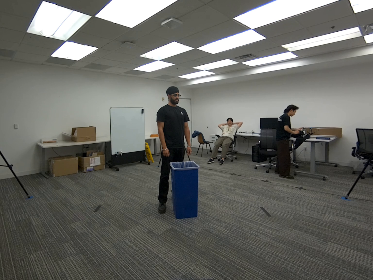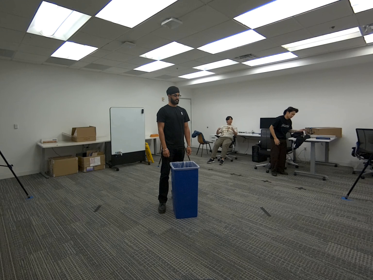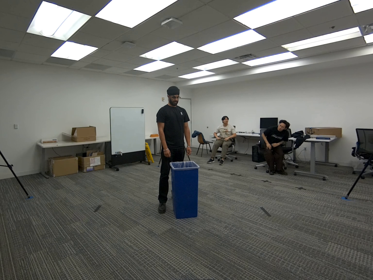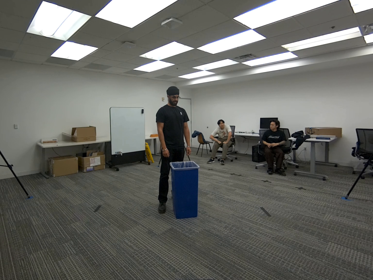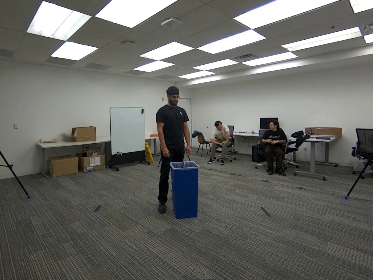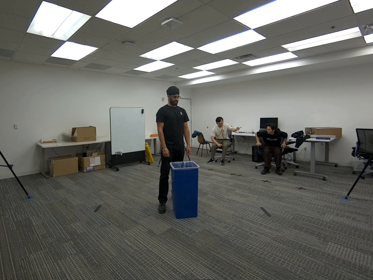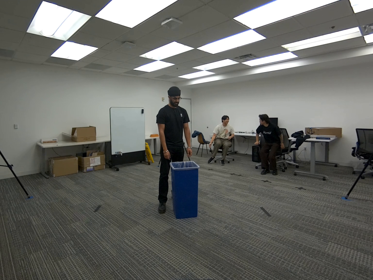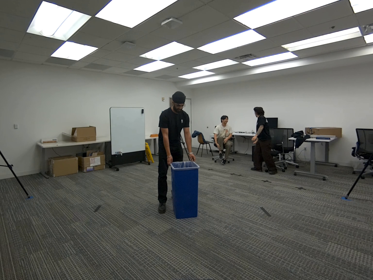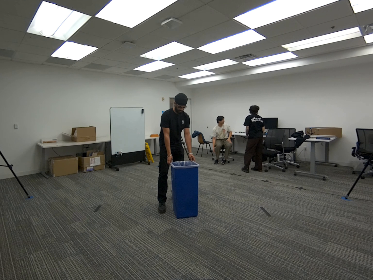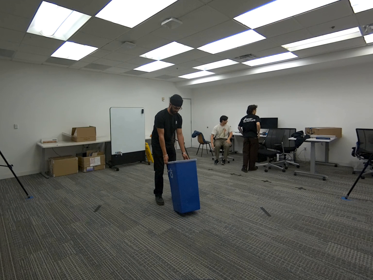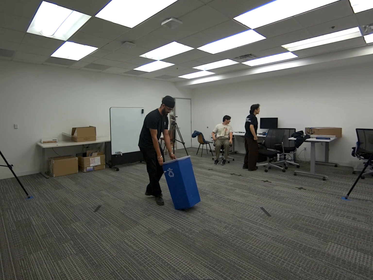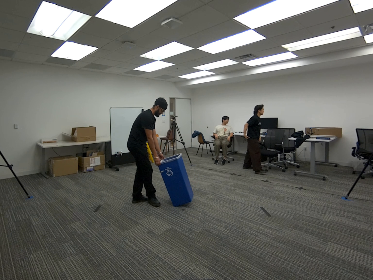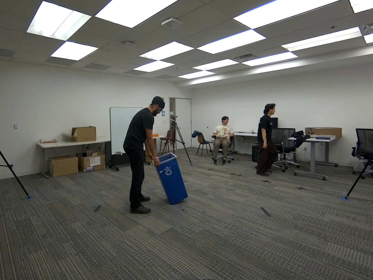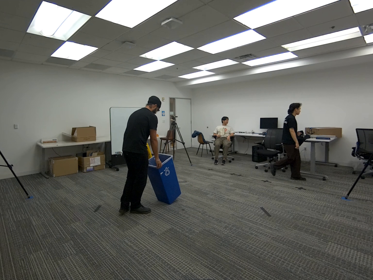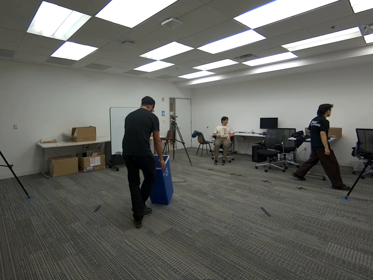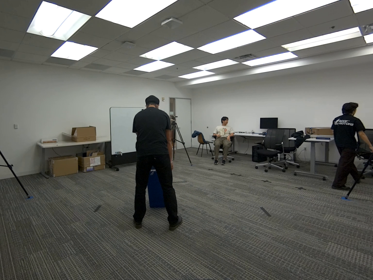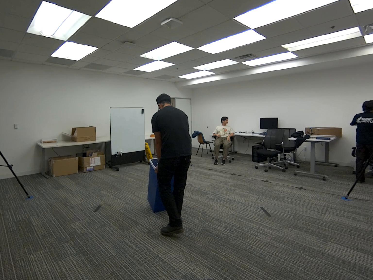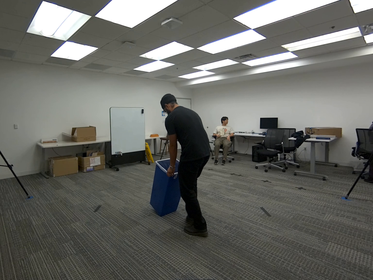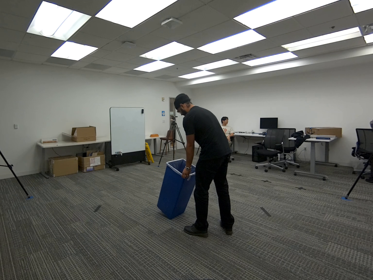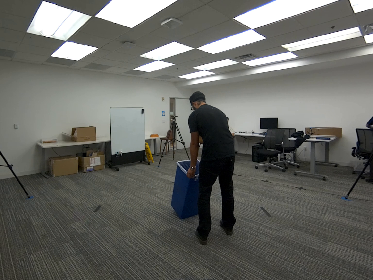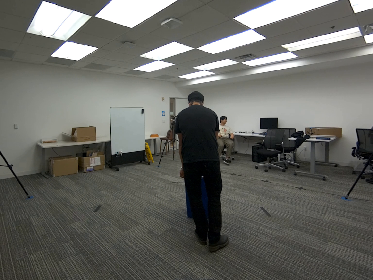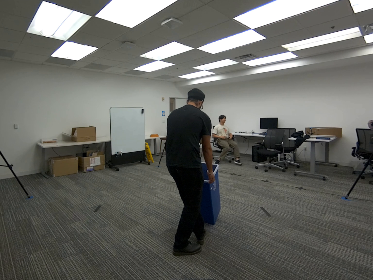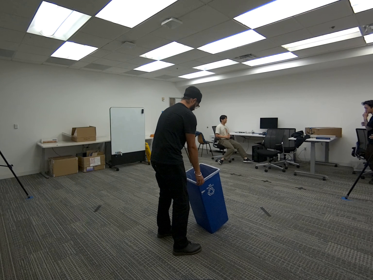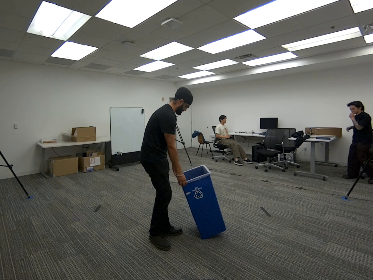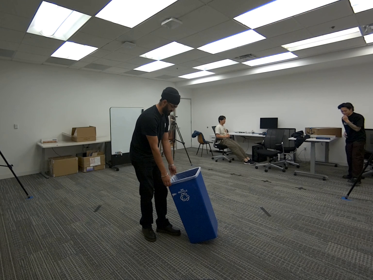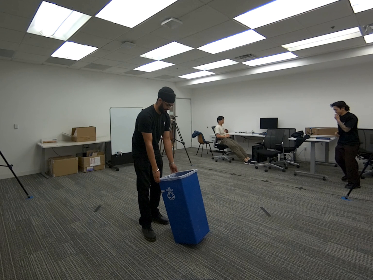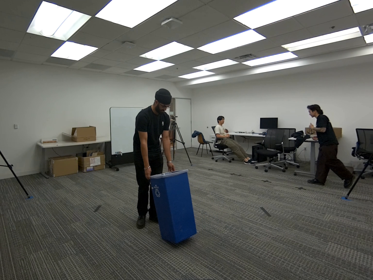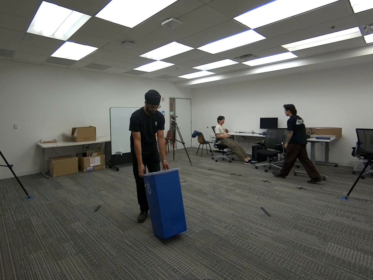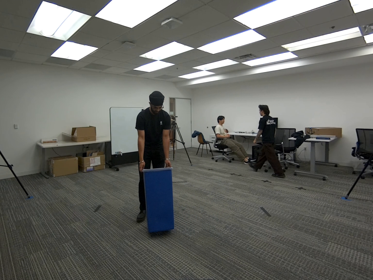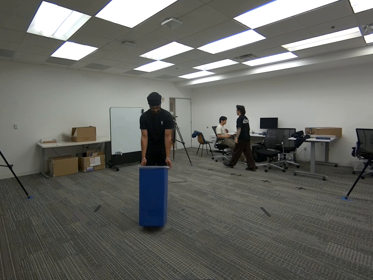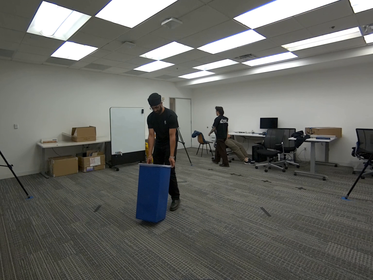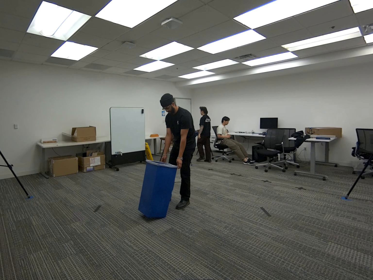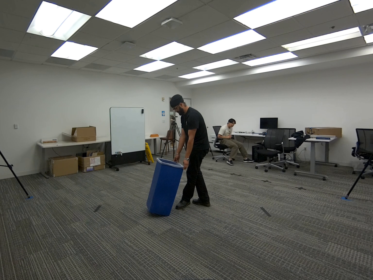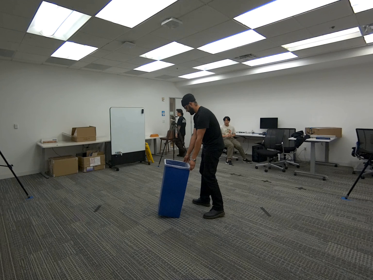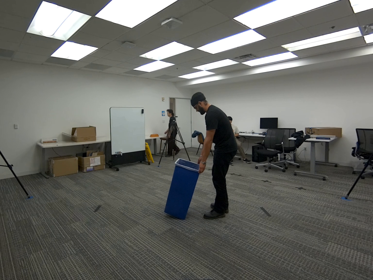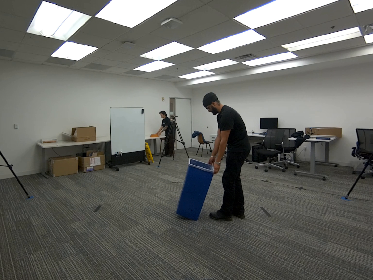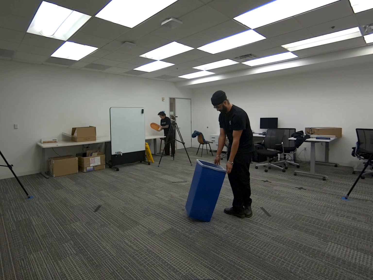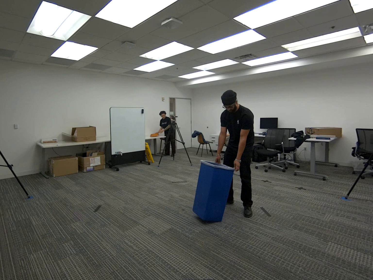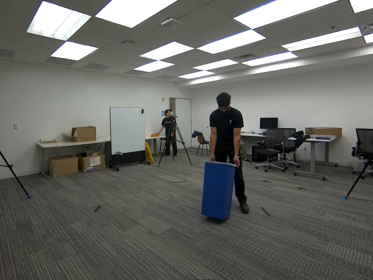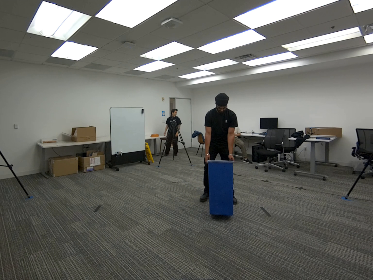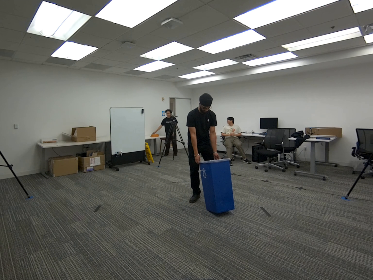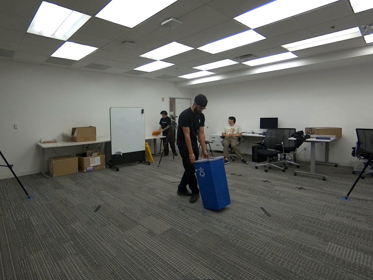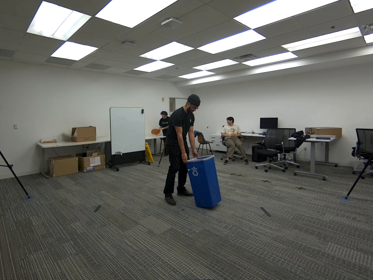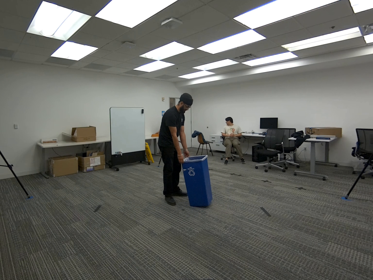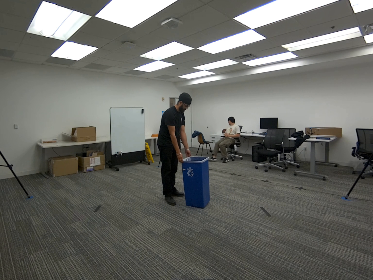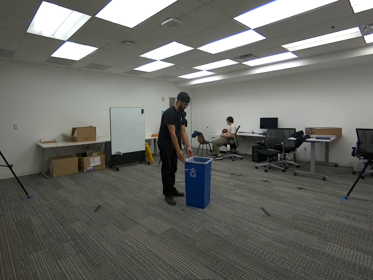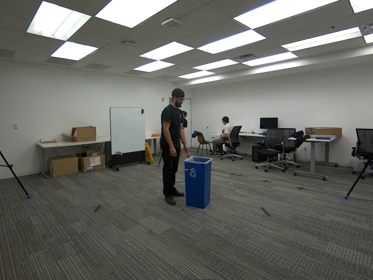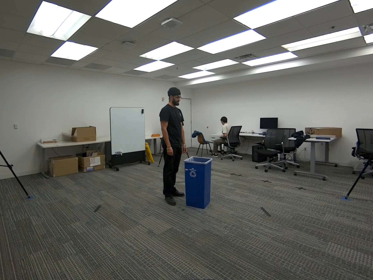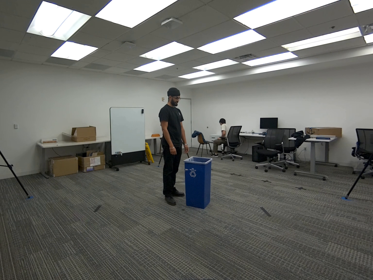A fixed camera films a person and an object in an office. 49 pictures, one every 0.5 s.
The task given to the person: Walk to the blue trash can, grasp it, and drag it continuously within the designated boundary without pausing.
